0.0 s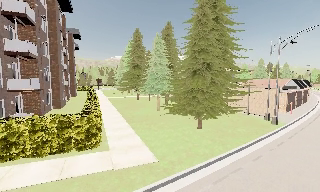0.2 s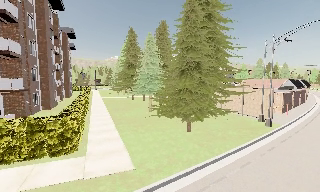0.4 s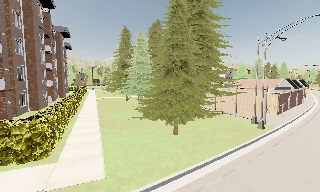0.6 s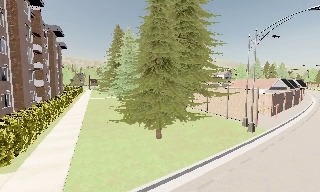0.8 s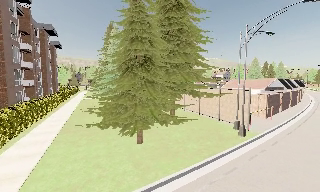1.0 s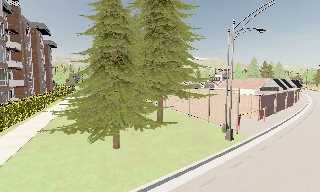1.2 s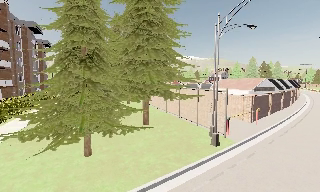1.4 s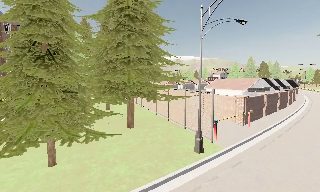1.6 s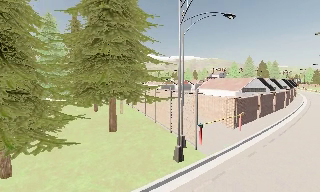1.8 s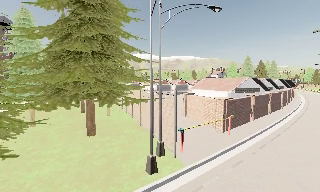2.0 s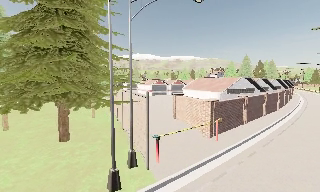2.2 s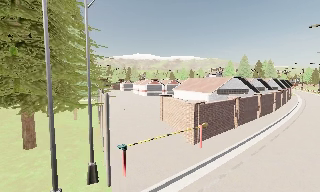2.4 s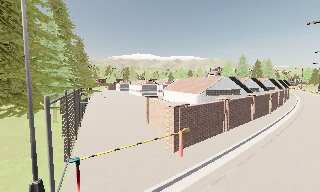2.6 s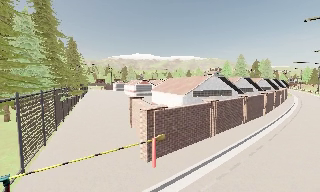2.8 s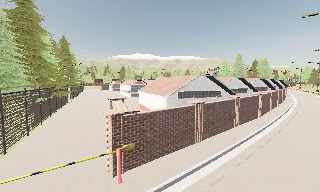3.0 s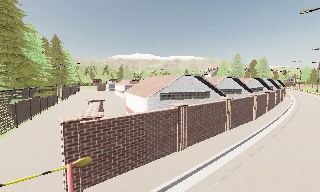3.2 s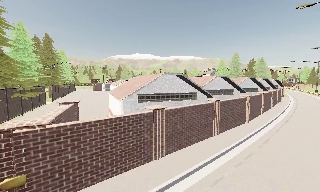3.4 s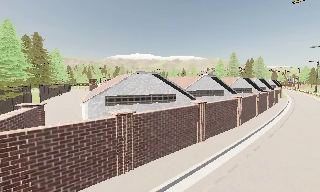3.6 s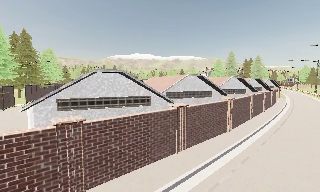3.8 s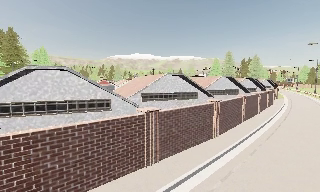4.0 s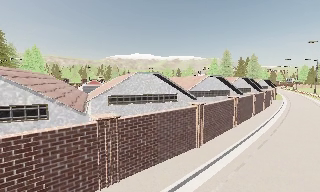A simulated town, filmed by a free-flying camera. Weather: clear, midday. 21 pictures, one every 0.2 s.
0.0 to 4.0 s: The camera travels to its right and forward, about 30 m, so close, fixed things drift to the left.
The film runs forward here.
